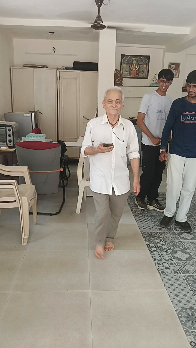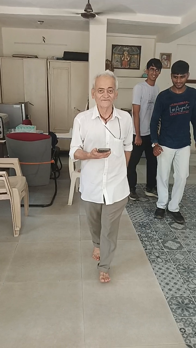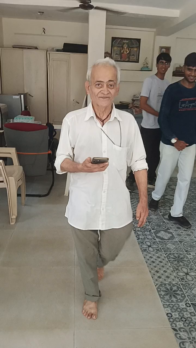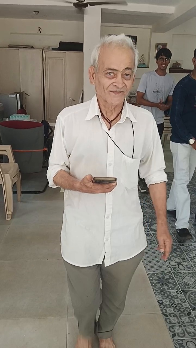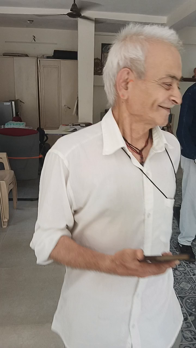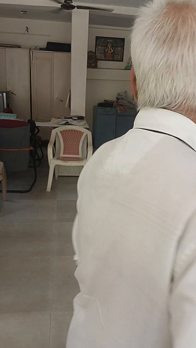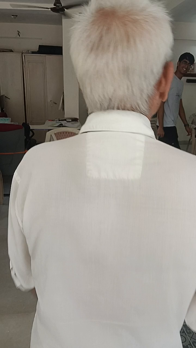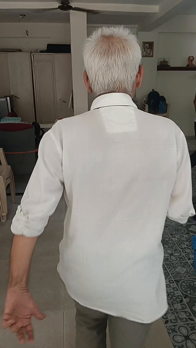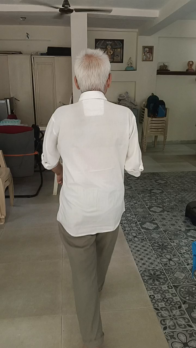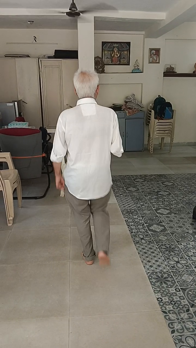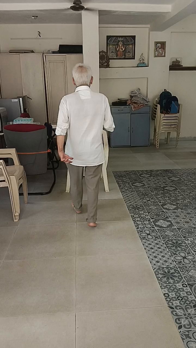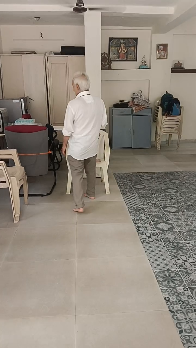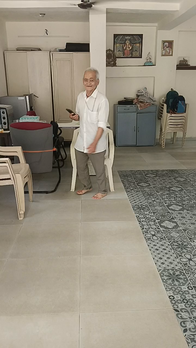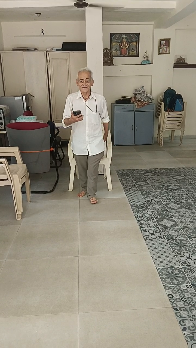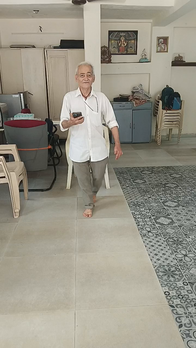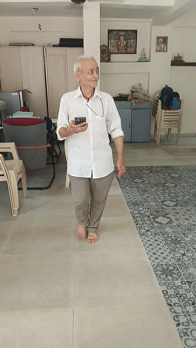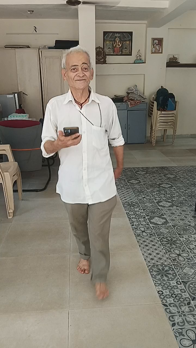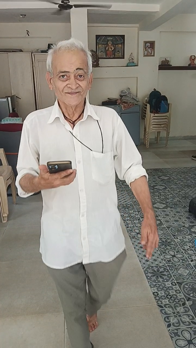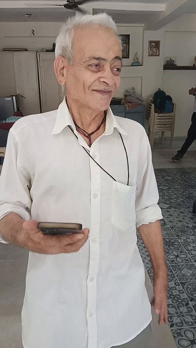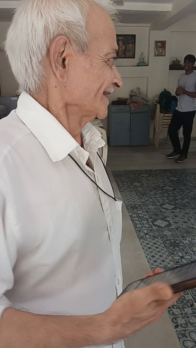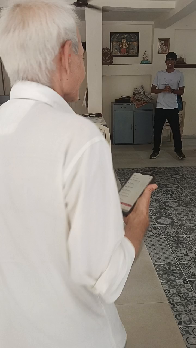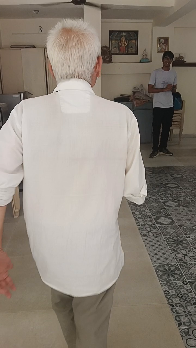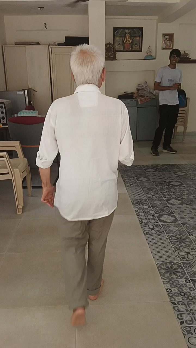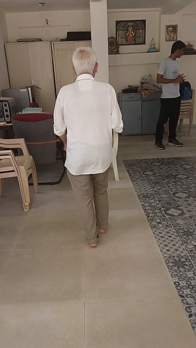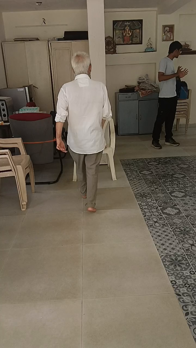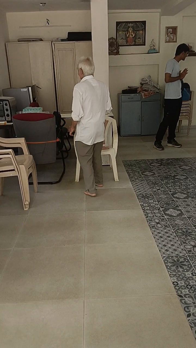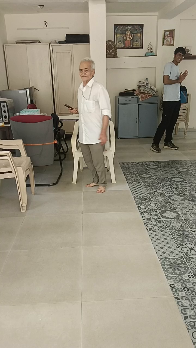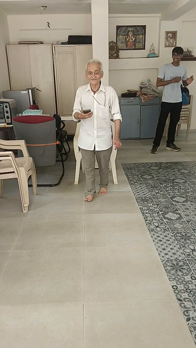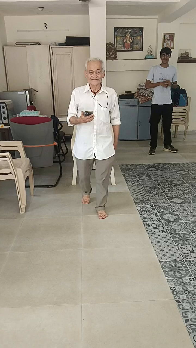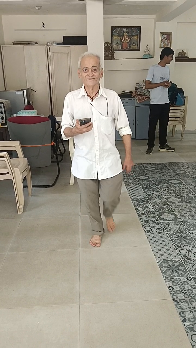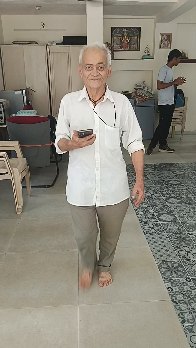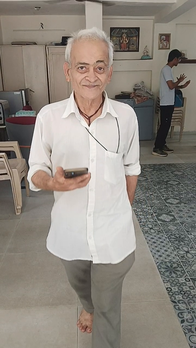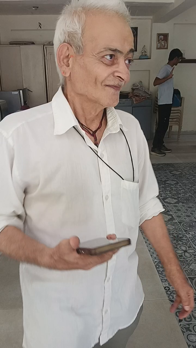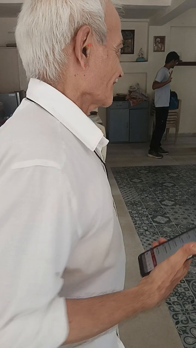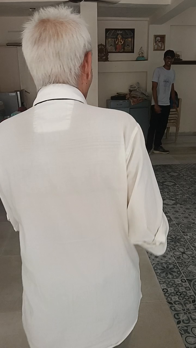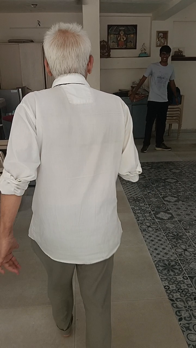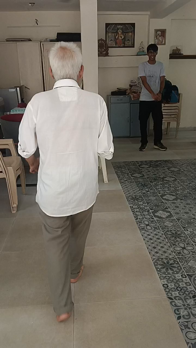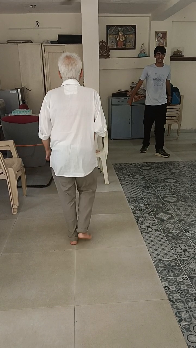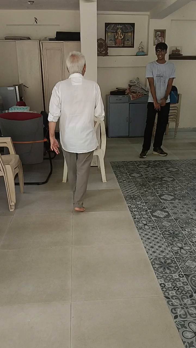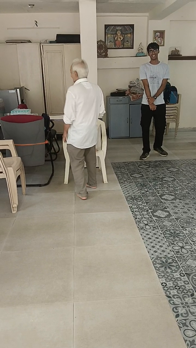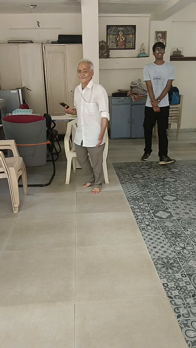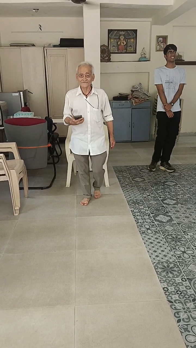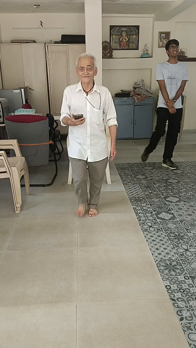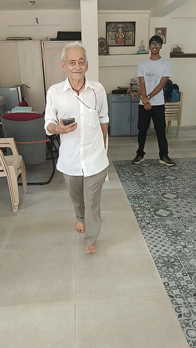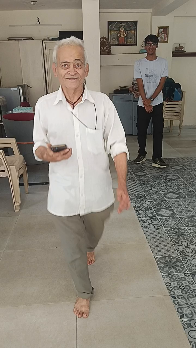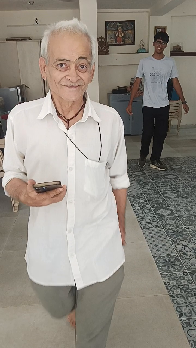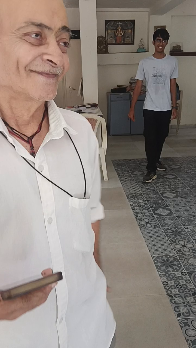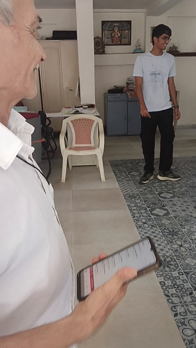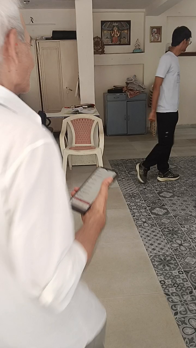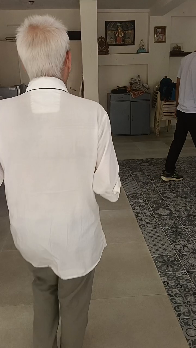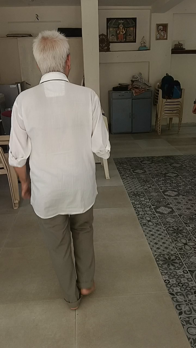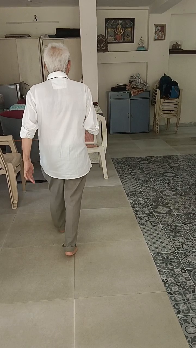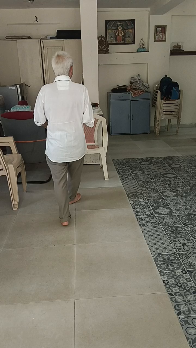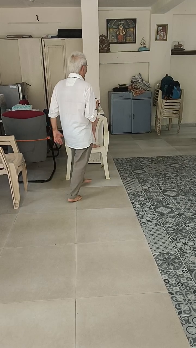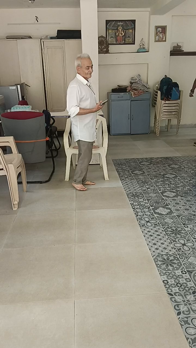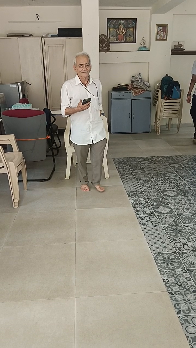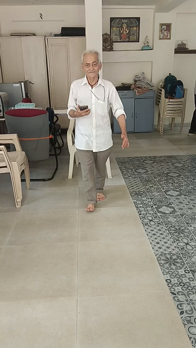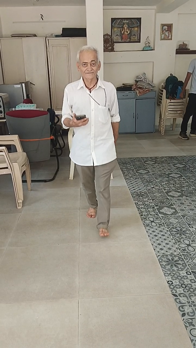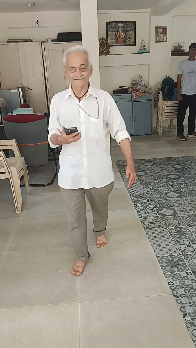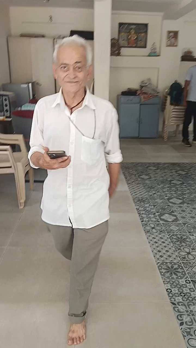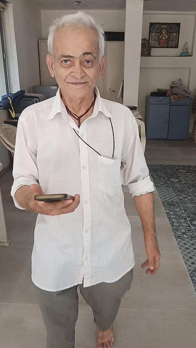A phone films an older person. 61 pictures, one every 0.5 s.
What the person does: Jogging.
